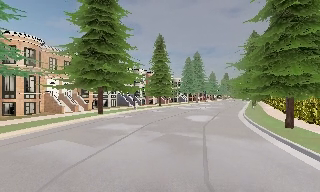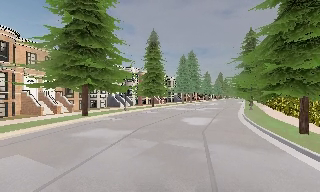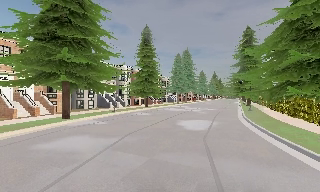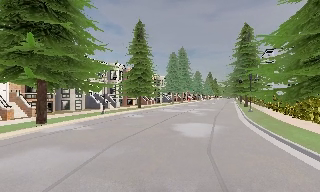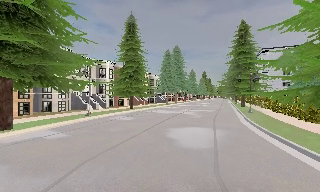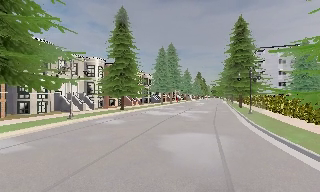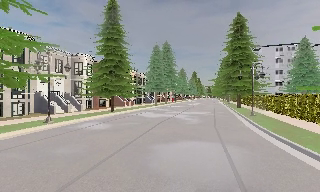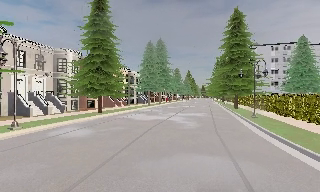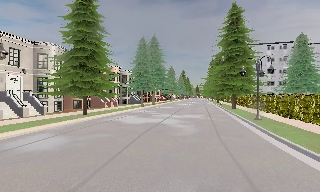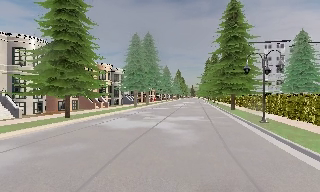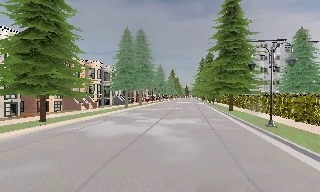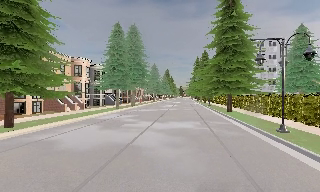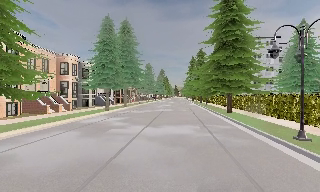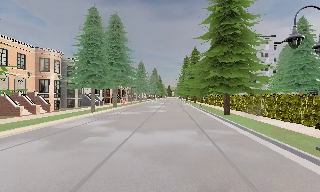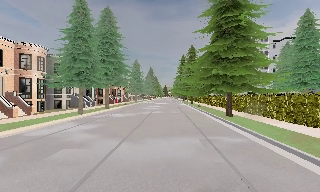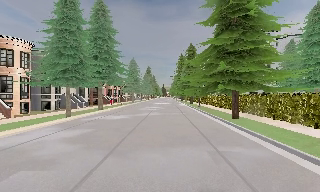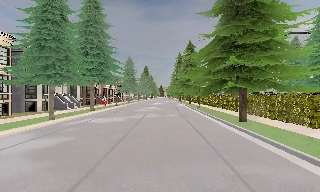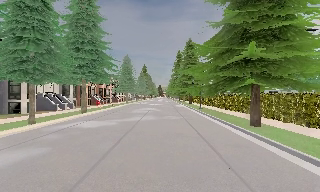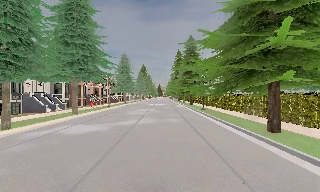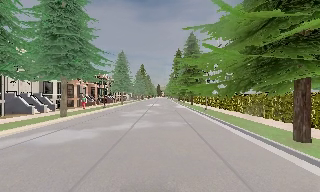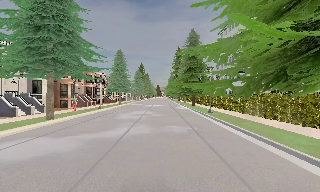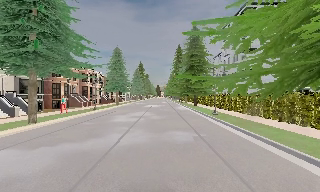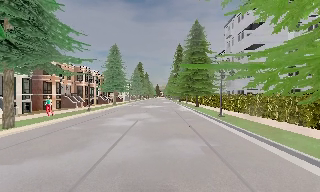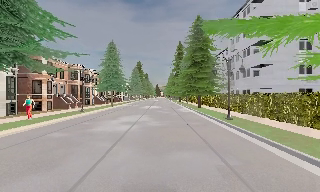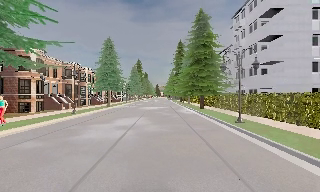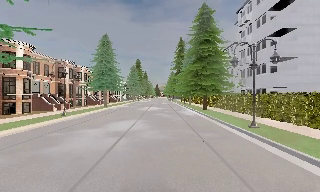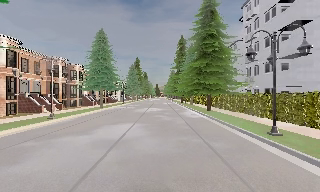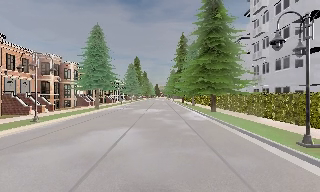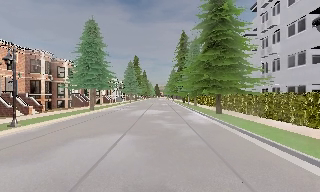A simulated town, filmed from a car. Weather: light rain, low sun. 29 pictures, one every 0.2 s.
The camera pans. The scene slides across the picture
to the left.
The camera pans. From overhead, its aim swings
clockwise.
0.0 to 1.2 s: The camera swings to its right by about 10 degrees, and the scene slides to the left. It travels forward, about 10 m, so what stands in front looms larger.
1.2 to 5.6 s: The scene slides to the left, as the camera pans about 20 degrees to its right. It travels forward, about 35 m, so what stands in front looms larger.
The film runs forward here.
